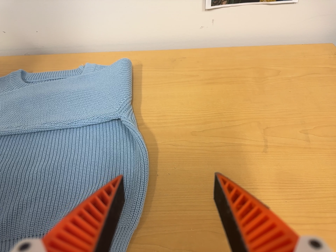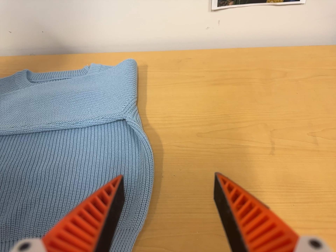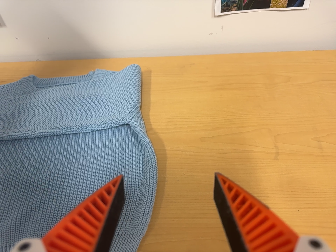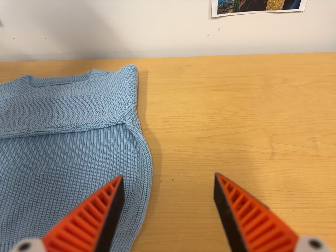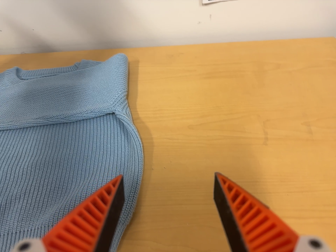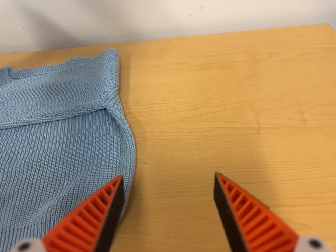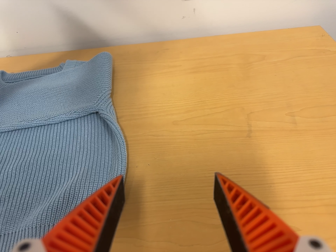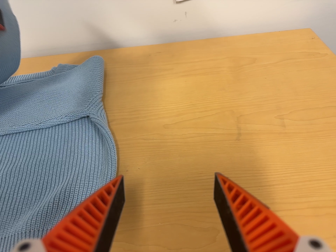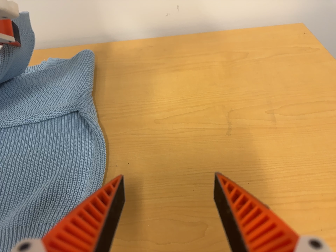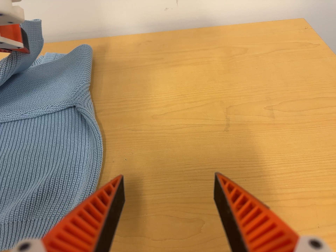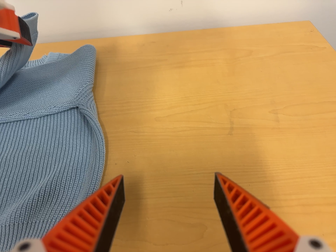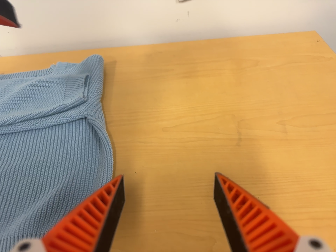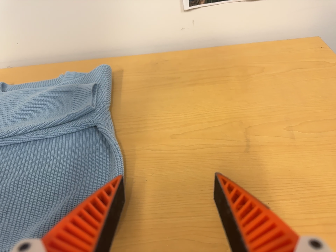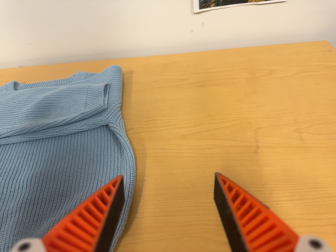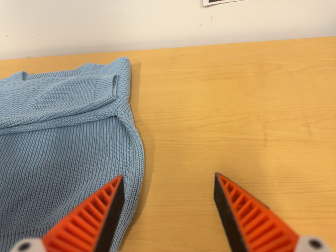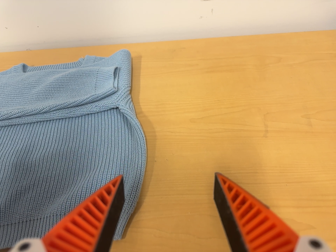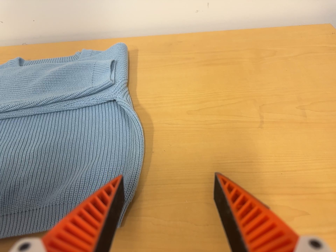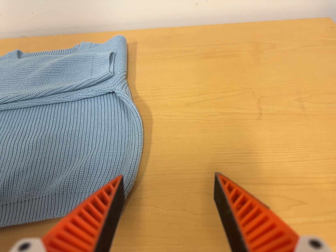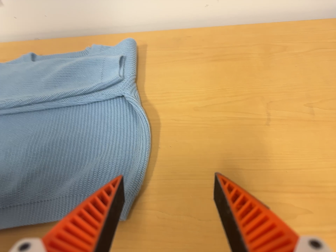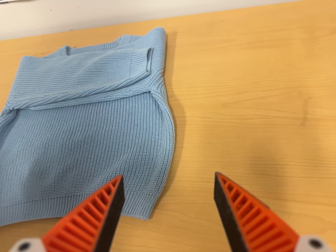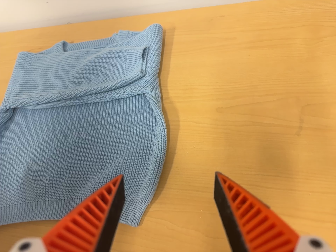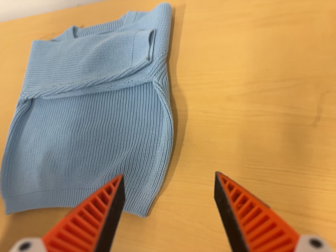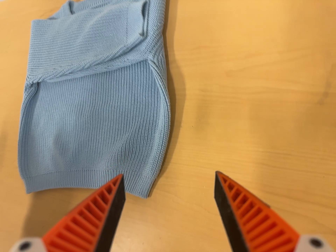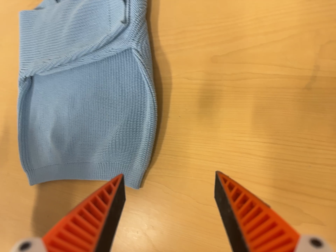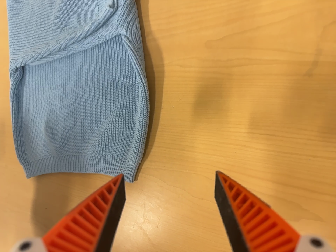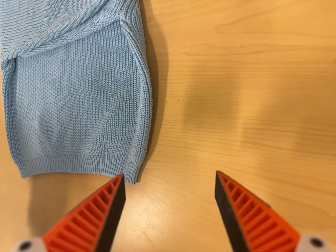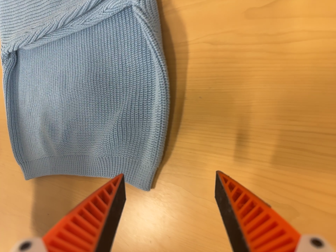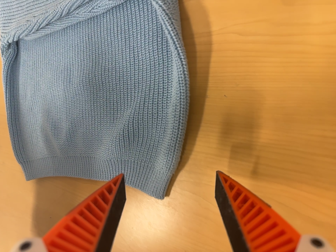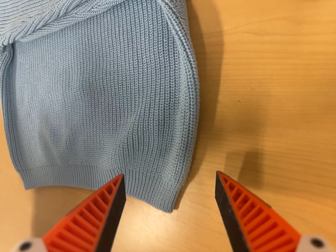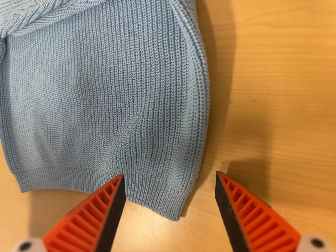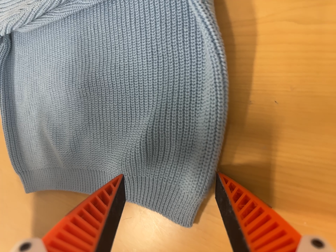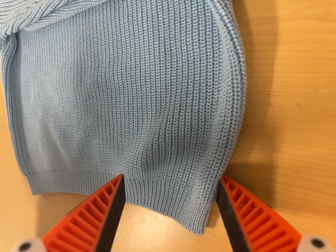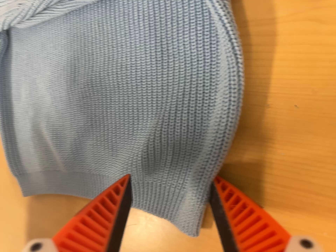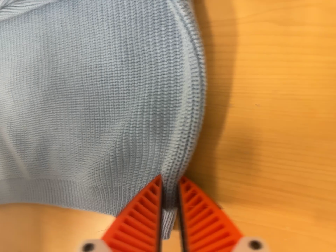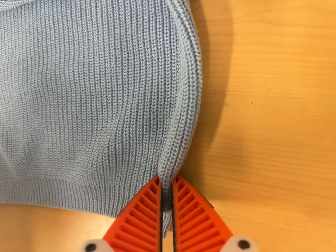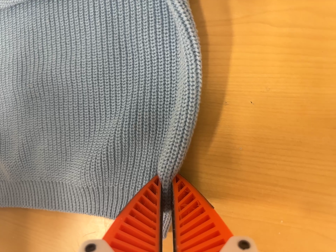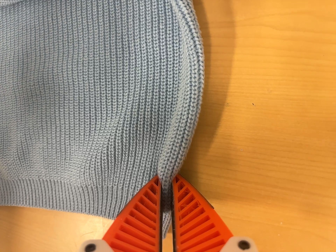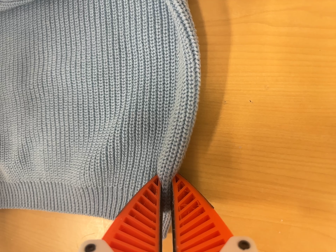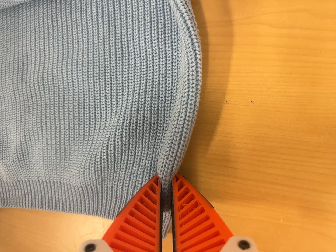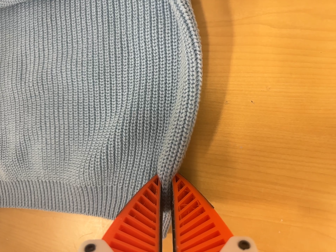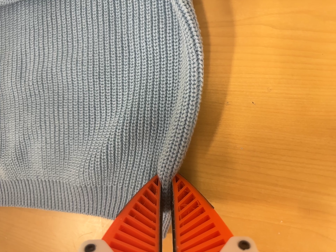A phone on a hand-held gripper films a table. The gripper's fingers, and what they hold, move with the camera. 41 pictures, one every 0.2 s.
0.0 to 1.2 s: The camera travels to its right, about 5 cm, so close, fixed things drift to the left.
1.2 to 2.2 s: The camera shifts only a little, or ends up much as it began.
2.2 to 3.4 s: The camera travels to its left, about 6 cm, so close, fixed things drift to the right.
3.4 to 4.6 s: The camera pans to its left by about 30 degrees. It travels toward the top of its view and to its right, about 26 cm. Its aim tips toward the bottom of its view by about 35 degrees.
4.6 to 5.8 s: The camera travels forward, about 18 cm, so what stands in front looms larger. Its aim tips toward the bottom of its view by about 10 degrees.
5.8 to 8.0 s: The scene slides to the left, as the camera pans about 15 degrees to its right.
The film runs forward here.
